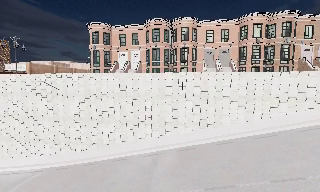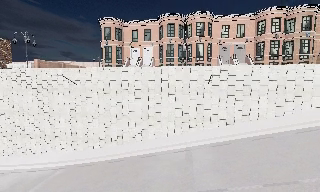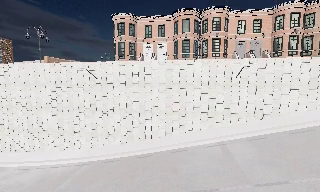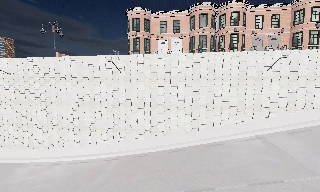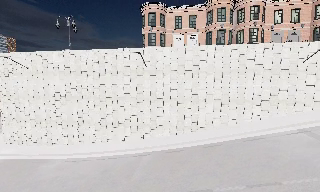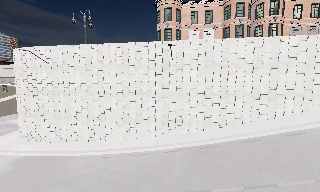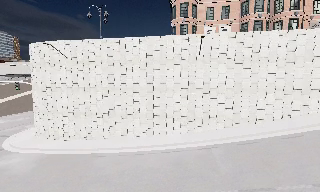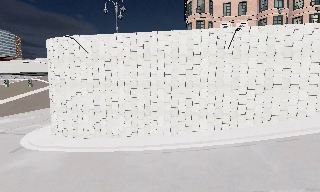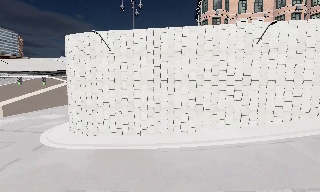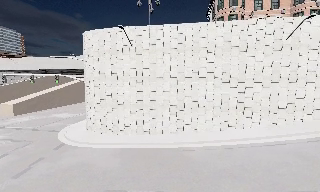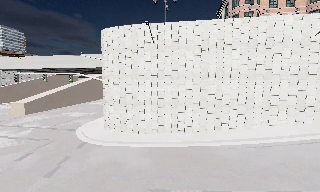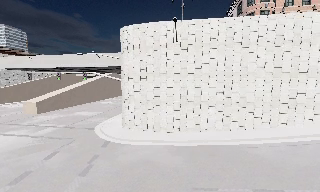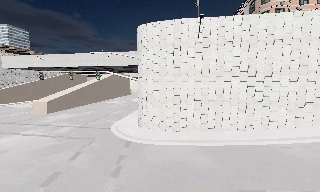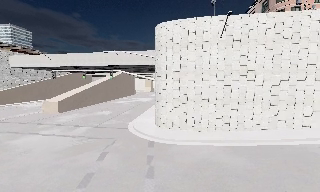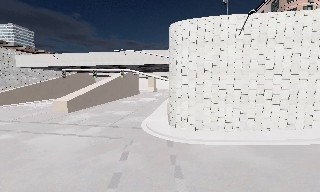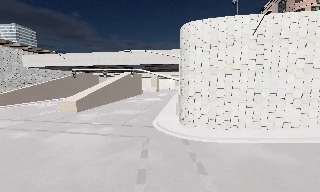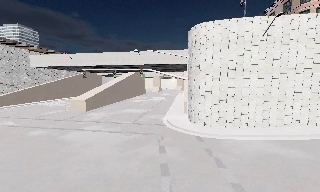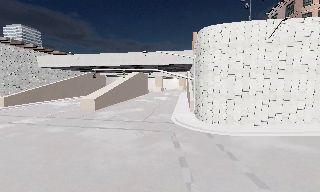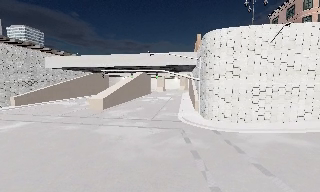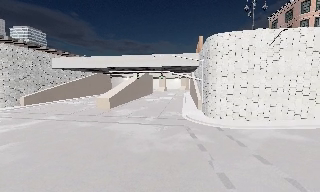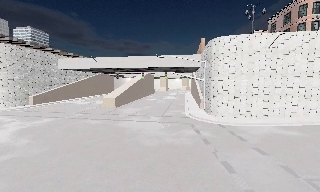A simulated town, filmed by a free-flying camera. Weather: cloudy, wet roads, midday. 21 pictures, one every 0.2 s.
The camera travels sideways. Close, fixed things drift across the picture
to the right.
0.0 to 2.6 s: The camera travels to its left, about 25 m, so close, fixed things drift to the right.
2.6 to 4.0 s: The camera travels to its left and backward, about 7 m, so close, fixed things drift to the right.
The film runs backward here.
